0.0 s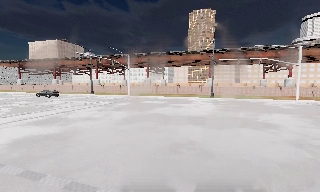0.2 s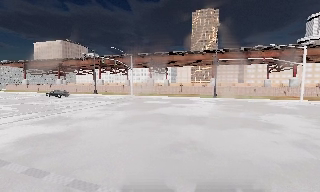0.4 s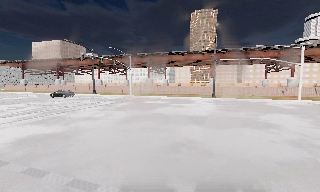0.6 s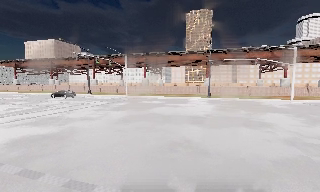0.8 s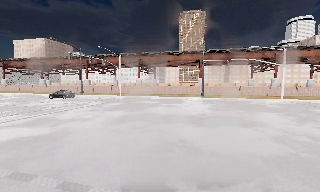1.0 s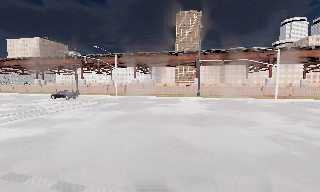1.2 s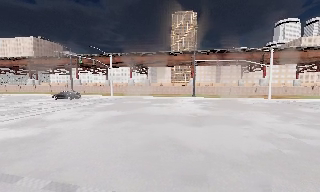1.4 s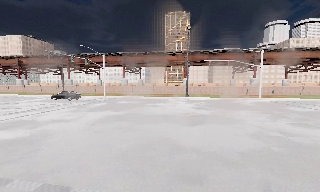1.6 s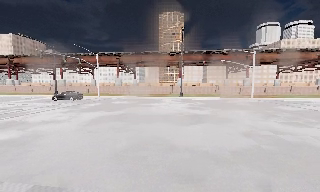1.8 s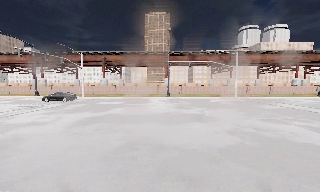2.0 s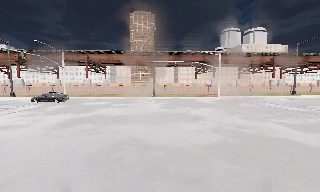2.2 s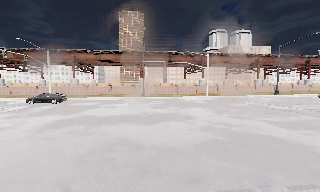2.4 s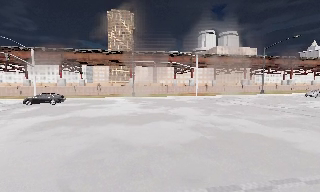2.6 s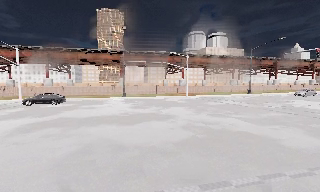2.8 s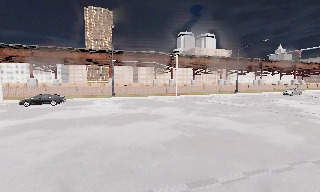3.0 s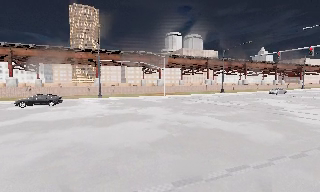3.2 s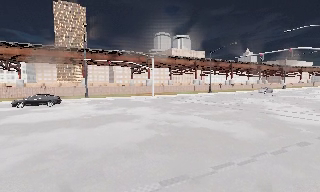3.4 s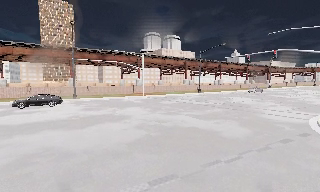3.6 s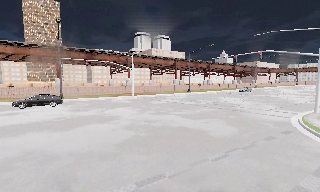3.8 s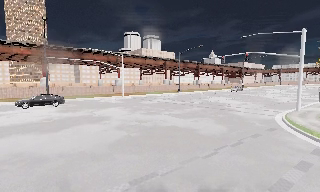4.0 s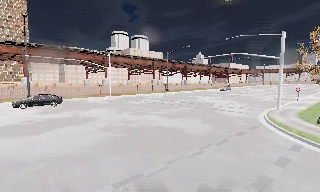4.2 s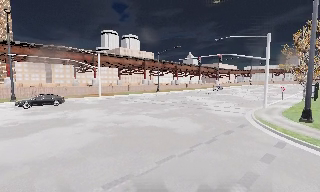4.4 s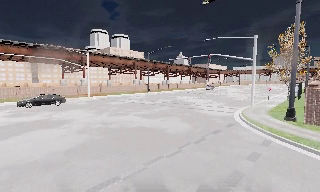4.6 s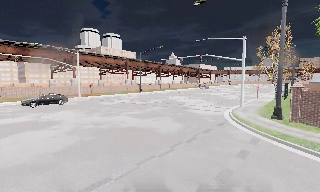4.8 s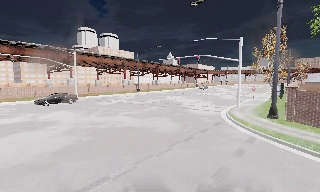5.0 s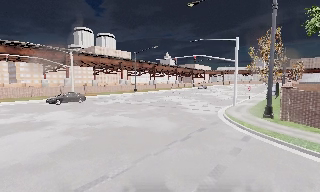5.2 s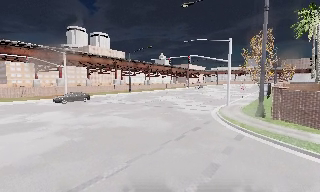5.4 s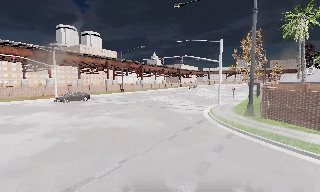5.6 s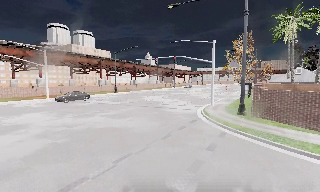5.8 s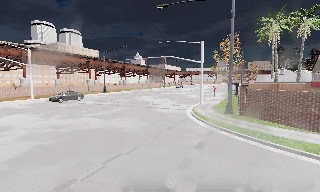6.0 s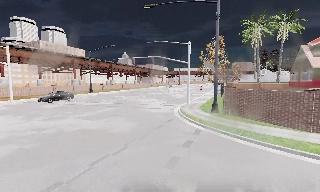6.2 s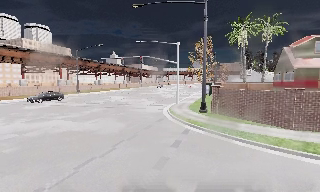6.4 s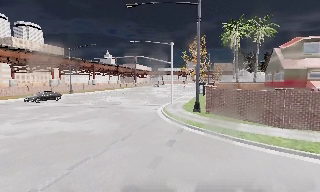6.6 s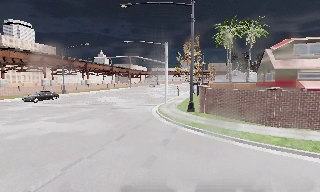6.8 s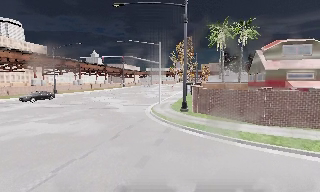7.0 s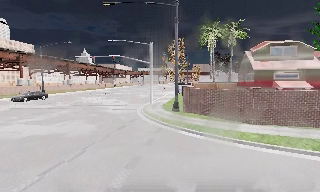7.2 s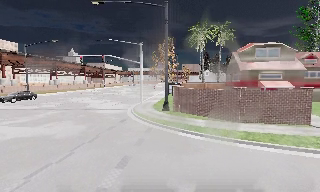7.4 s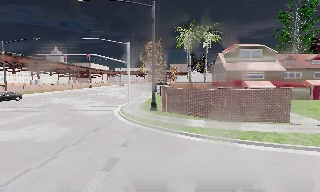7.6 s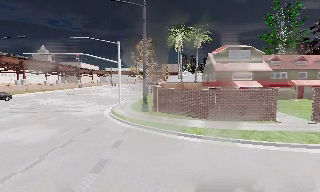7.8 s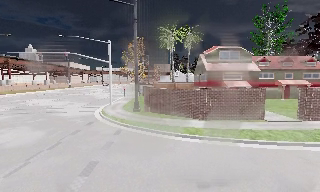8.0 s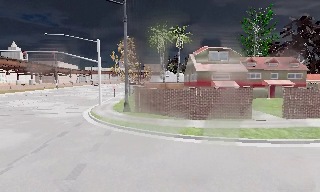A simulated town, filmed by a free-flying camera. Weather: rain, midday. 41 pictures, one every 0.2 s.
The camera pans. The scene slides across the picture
to the left.
The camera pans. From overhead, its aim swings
clockwise.
0.0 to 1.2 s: The camera shifts only a little, or ends up much as it began.
1.2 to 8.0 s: The scene slides to the left, as the camera pans about 105 degrees to its right. It travels to its right and backward, about 1 m, so close, fixed things drift to the left.
The film runs backward here.
